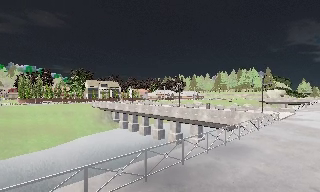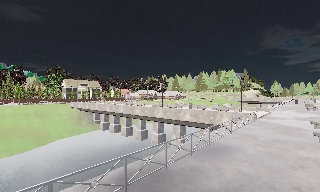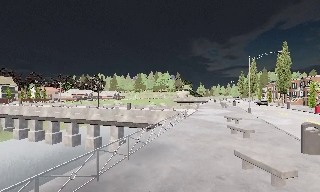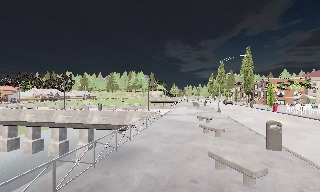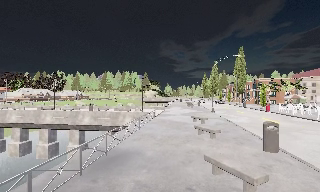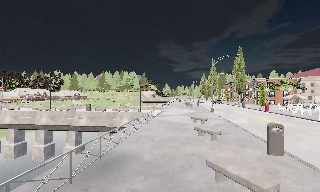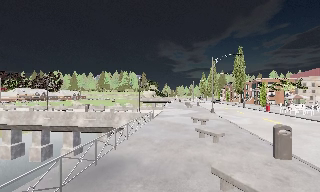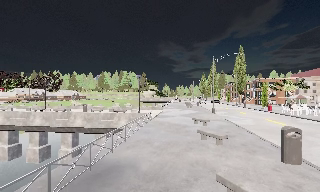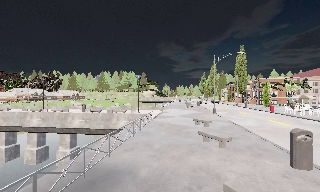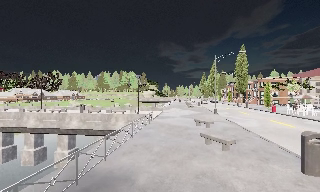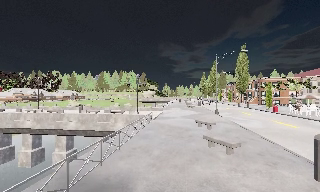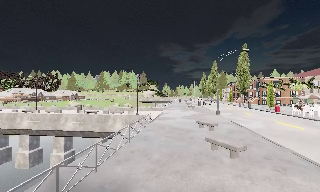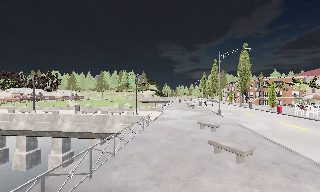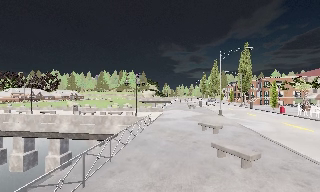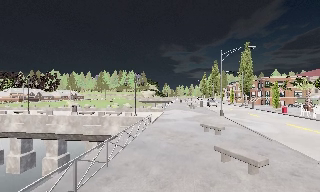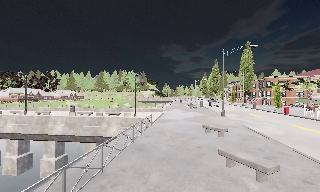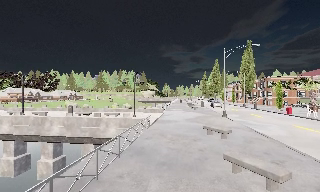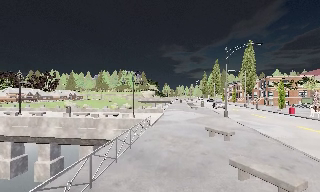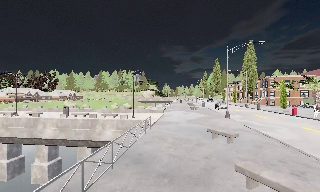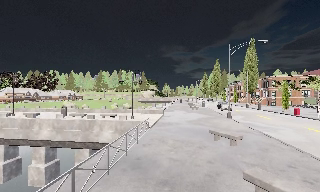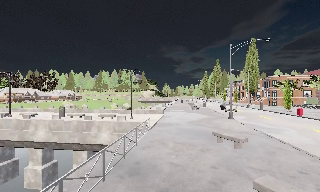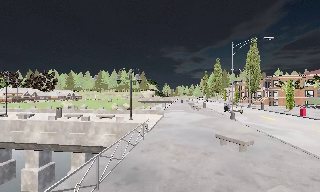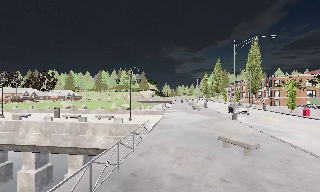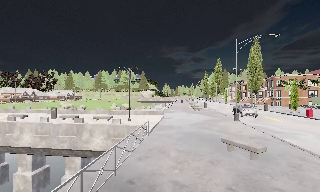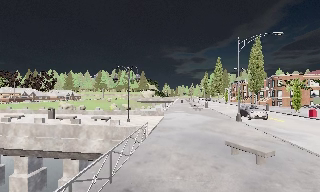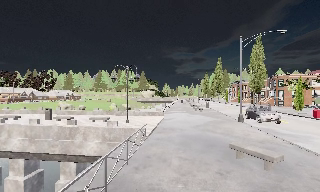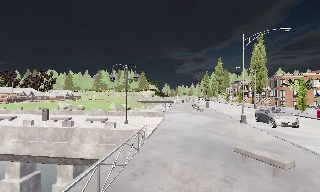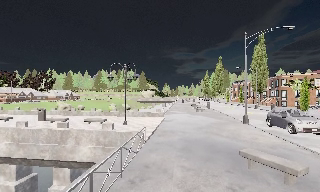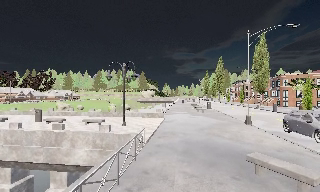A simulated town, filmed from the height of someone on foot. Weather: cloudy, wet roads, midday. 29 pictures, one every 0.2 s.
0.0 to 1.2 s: The scene slides to the left, as the camera pans about 40 degrees to its right. It travels forward, about 2.5 m.
1.2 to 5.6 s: The camera travels forward, about 9 m, so what stands in front looms larger.
The film runs forward here.
